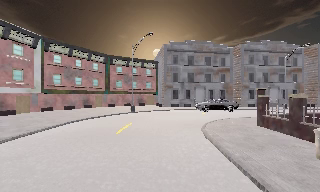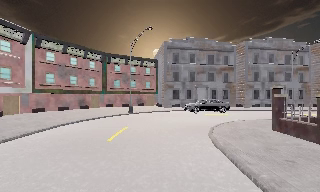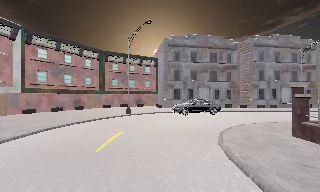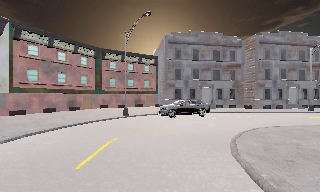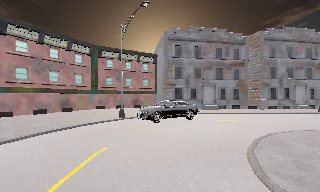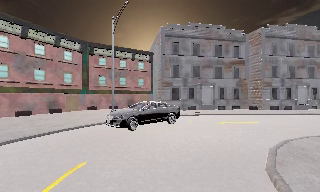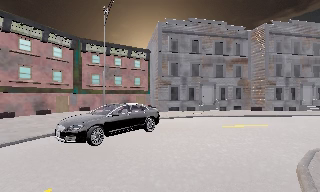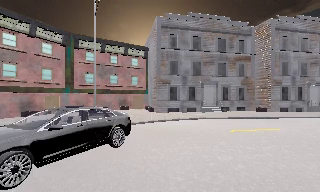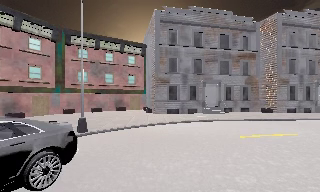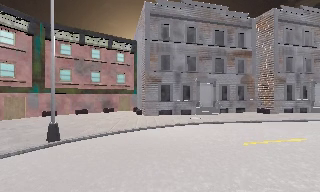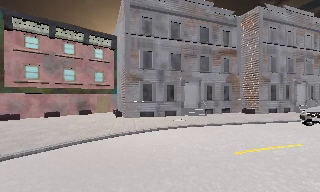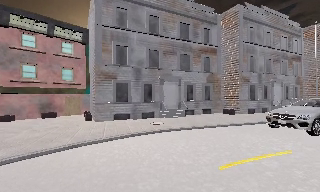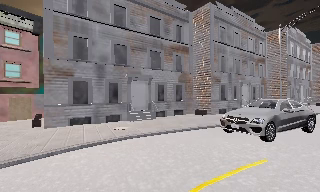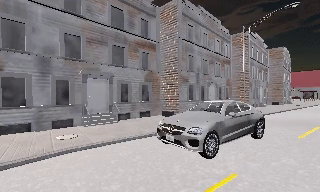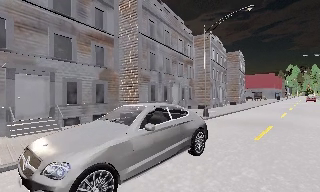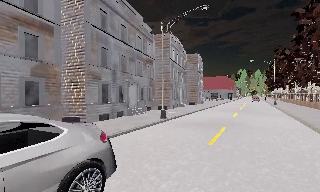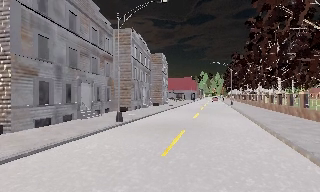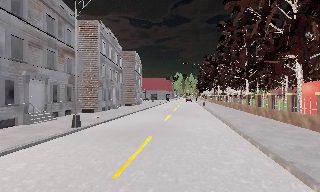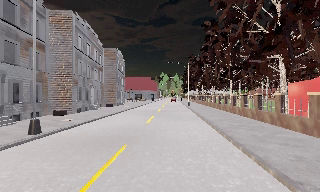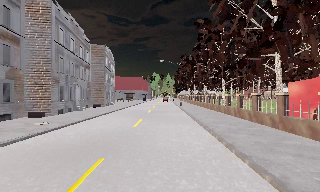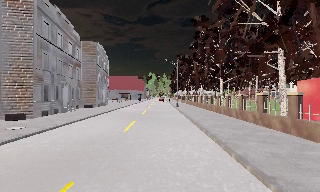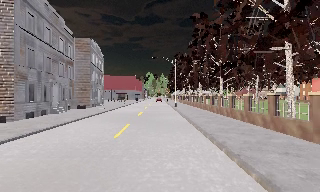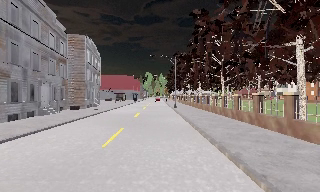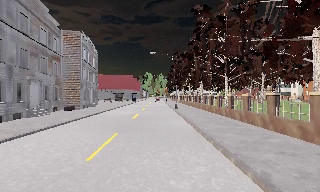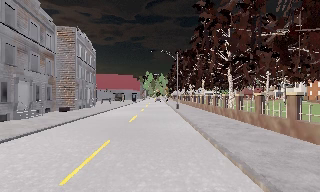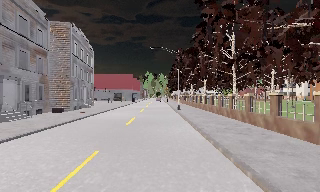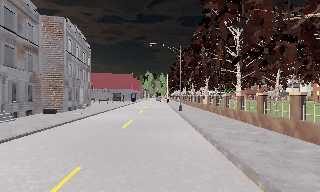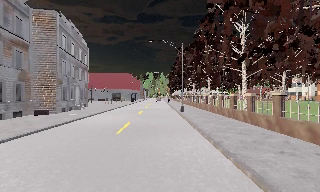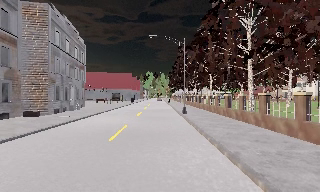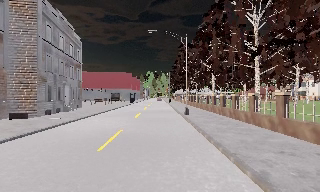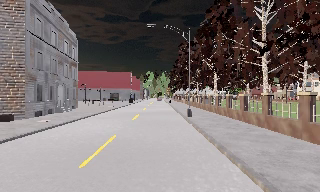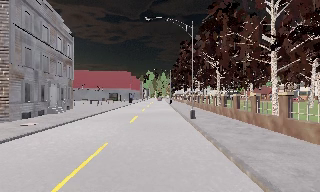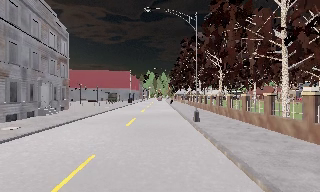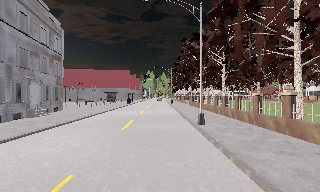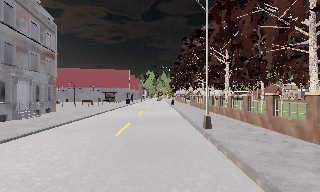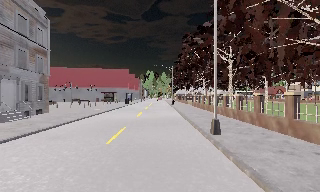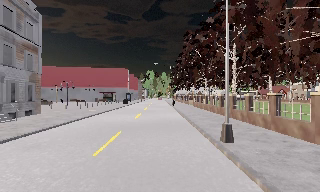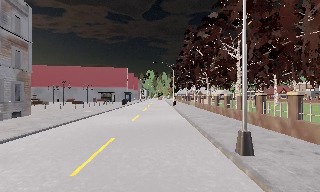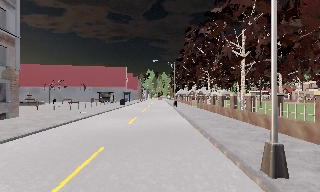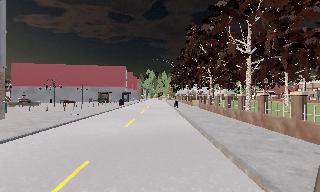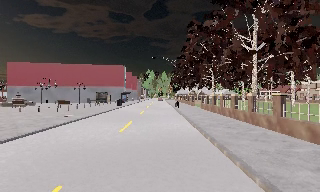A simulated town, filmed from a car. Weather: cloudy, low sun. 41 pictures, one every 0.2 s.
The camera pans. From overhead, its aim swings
clockwise.
The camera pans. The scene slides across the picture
to the left.
0.0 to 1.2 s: The camera travels forward, about 7 m, so what stands in front looms larger.
1.2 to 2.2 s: The camera pans to its right, which is clockwise from overhead, by about 15 degrees. It travels forward, about 6 m, so what stands in front looms larger.
2.2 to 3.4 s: The camera swings to its right by about 65 degrees, and the scene slides to the left. It travels forward and to its right, about 8 m.
3.4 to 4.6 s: The camera pans to its right, which is clockwise from overhead, by about 10 degrees. It travels forward, about 7 m, so what stands in front looms larger.
4.6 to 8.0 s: The camera travels forward, about 20 m, so what stands in front looms larger.
The film runs forward here.
